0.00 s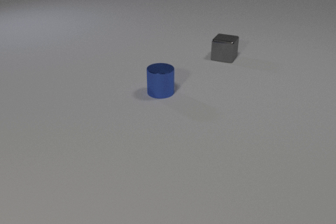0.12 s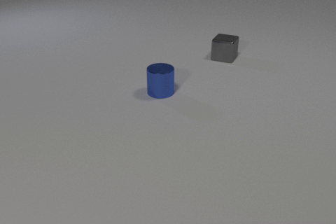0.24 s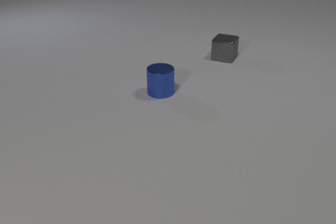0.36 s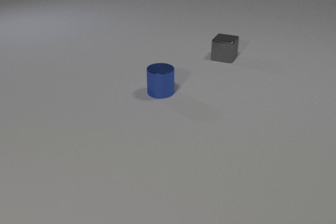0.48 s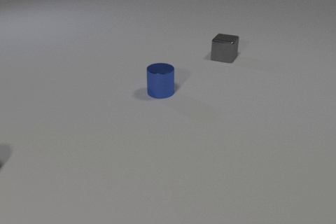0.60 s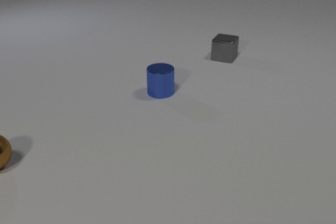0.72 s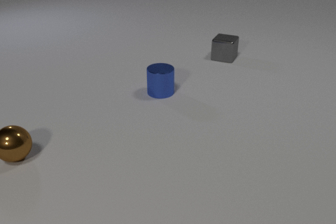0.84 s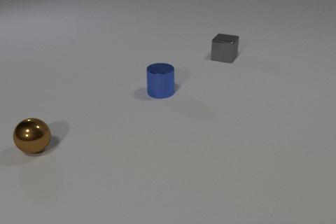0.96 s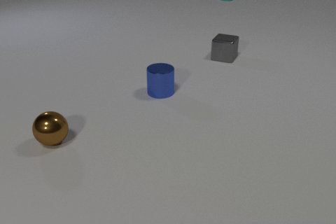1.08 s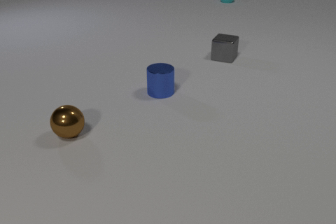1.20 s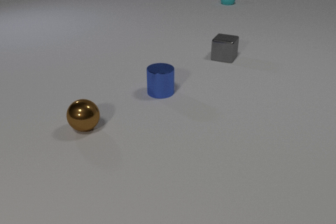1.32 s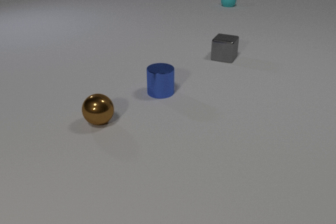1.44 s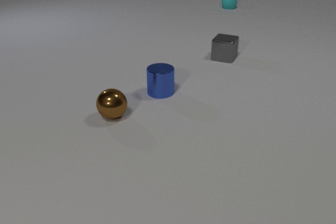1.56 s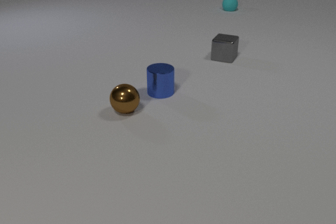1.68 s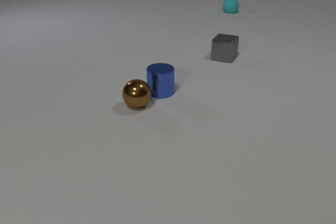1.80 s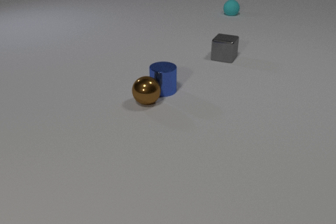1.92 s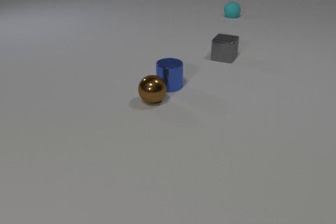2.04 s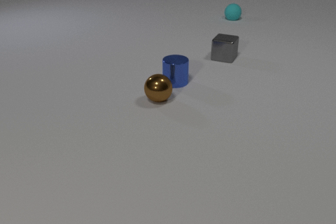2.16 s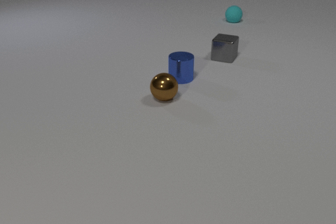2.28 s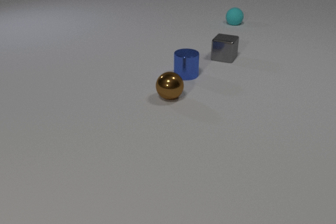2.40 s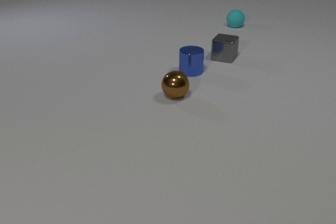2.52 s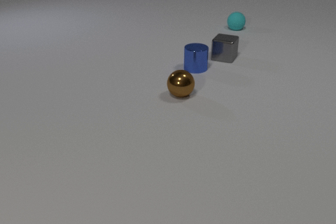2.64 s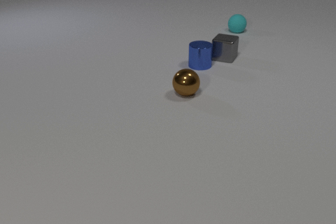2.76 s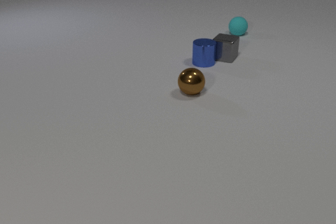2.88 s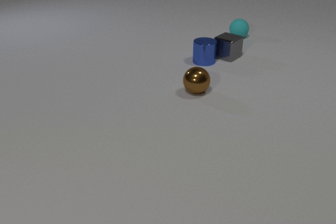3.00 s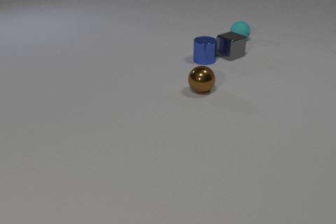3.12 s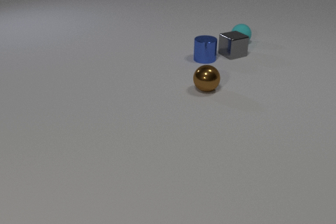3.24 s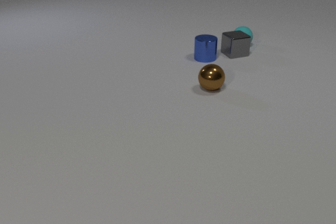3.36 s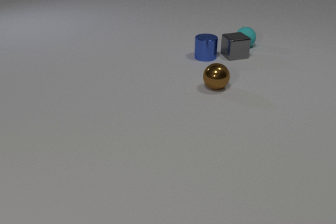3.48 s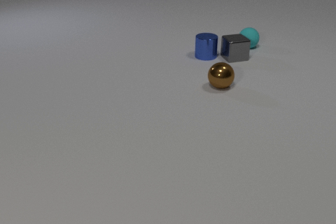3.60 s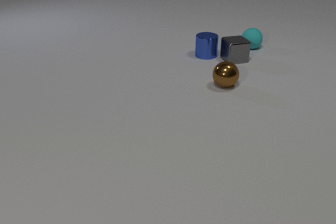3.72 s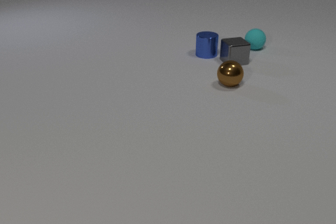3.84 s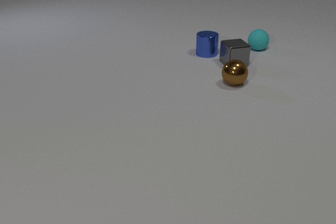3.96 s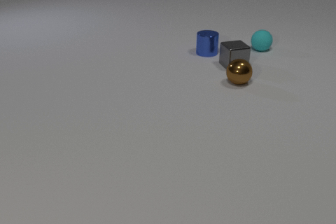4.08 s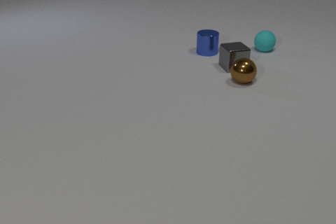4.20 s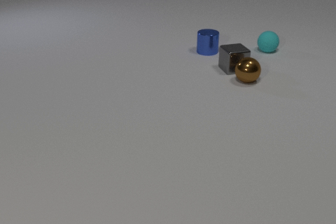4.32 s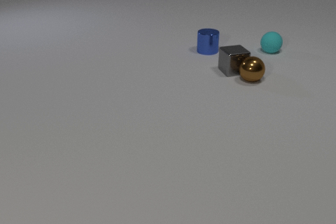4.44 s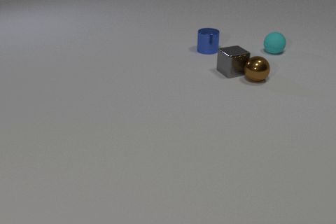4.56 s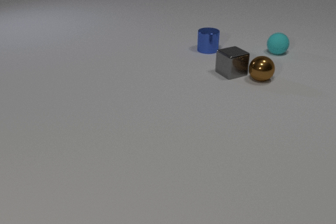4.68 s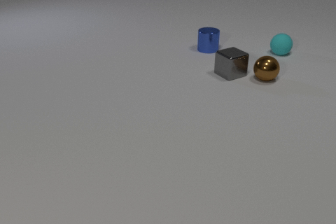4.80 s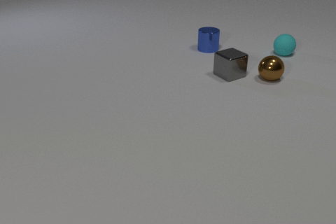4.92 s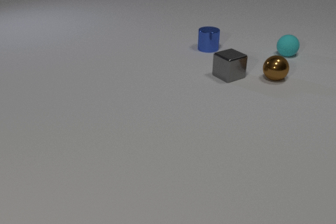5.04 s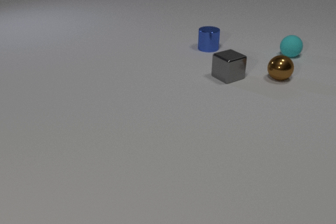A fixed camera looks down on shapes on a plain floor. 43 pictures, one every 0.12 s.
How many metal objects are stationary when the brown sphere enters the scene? 2.
Are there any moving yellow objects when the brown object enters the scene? no.
What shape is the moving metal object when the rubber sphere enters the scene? sphere.
0.00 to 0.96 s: The brown metal sphere comes in at the left edge, rolls to the right and away from the camera. The cyan rubber sphere comes in at the top edge, rolls toward the camera.
0.96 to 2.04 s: The brown metal sphere rolls to the right and away from the camera. The blue metal cylinder slides away from the camera and to the right. The cyan rubber sphere rolls toward the camera. The brown metal sphere and the blue metal cylinder collide.
2.04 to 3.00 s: The brown metal sphere rolls to the right and away from the camera. The blue metal cylinder slides away from the camera and to the right. The cyan rubber sphere rolls toward the camera. The gray metal cube slides away from the camera and to the right, spins so that its near face slides to the left, clockwise seen from above. The blue metal cylinder and the gray metal cube collide.
3.00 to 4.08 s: The brown metal sphere rolls to the right and away from the camera. The blue metal cylinder slides away from the camera. The cyan rubber sphere rolls toward the camera and to the right. The gray metal cube slides toward the camera, spins clockwise seen from above by about 30 degrees, its near face sliding to the left. The cyan rubber sphere and the gray metal cube collide.
4.08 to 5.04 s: The brown metal sphere rolls to the right and away from the camera. The blue metal cylinder slides away from the camera. The cyan rubber sphere rolls to the right. The gray metal cube slides toward the camera. The brown metal sphere and the gray metal cube collide.
